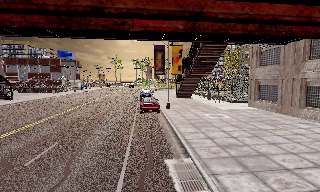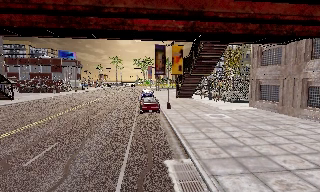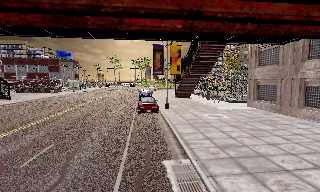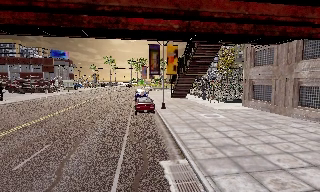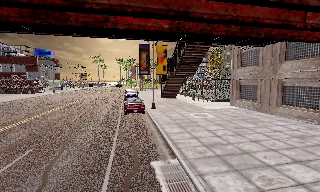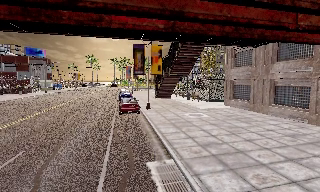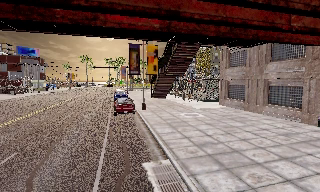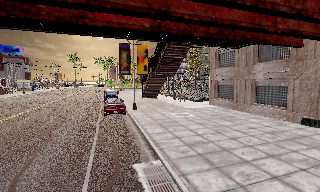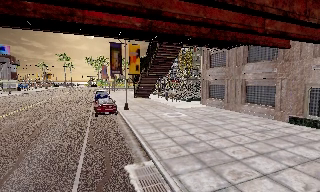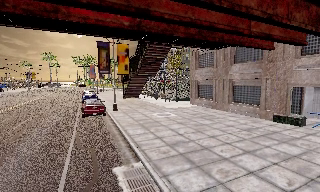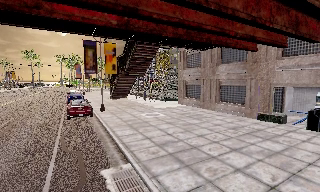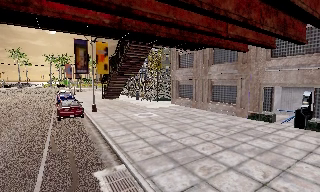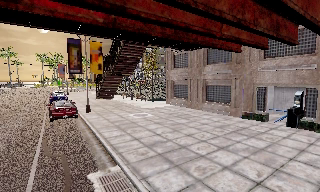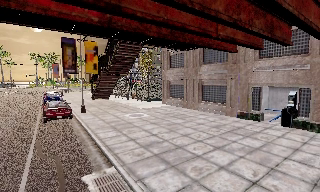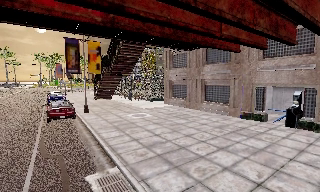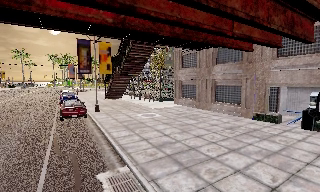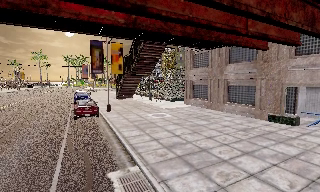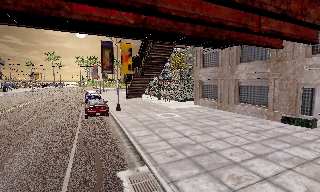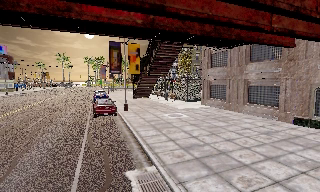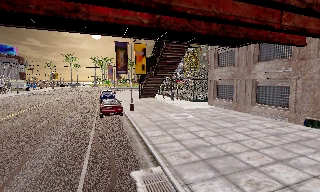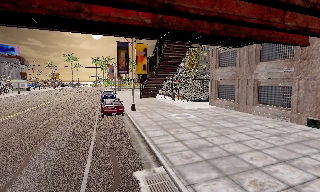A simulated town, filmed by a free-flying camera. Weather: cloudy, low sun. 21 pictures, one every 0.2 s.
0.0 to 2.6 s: The scene slides to the left, as the camera pans about 30 degrees to its right. It travels forward, about 0.5 m, so what stands in front looms larger.
2.6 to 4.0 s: The scene slides to the right, as the camera pans about 15 degrees to its left.
The film runs forward here.
